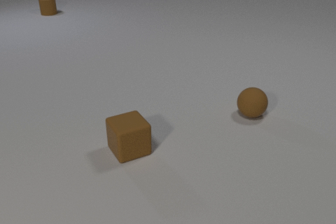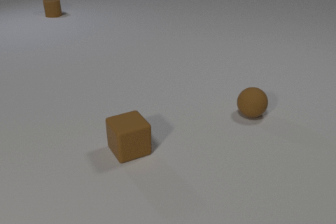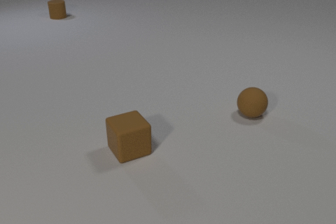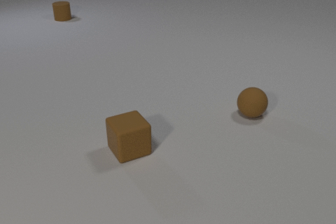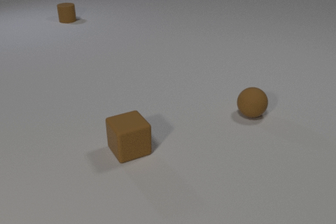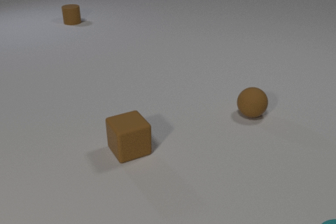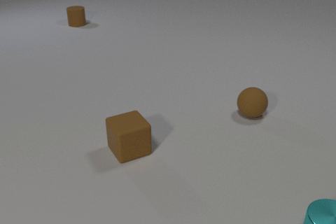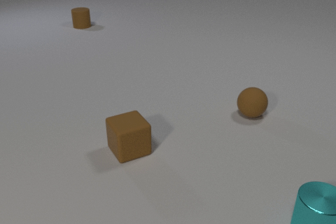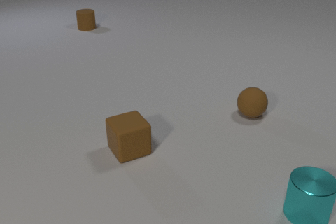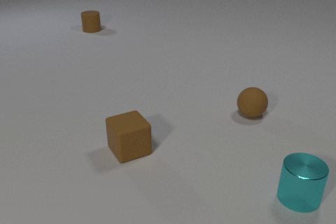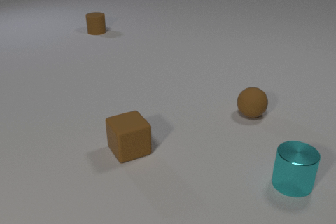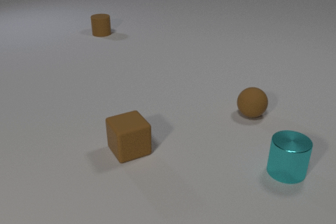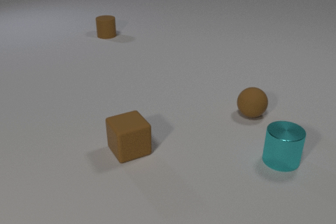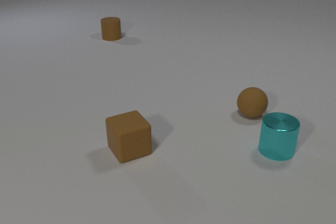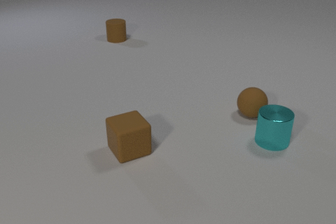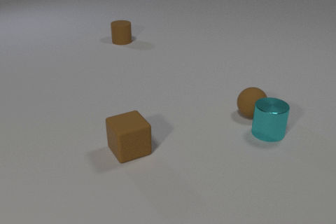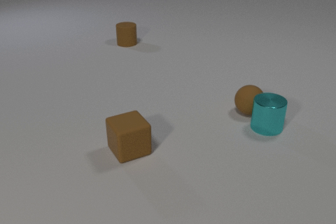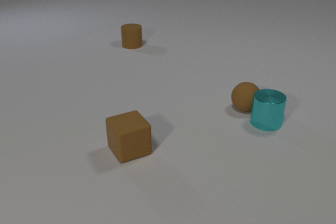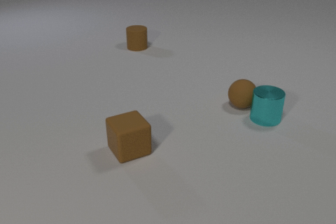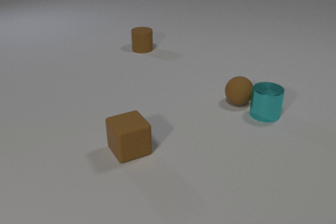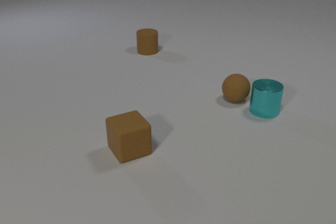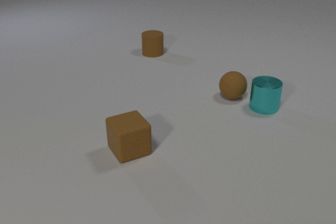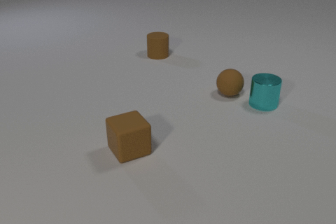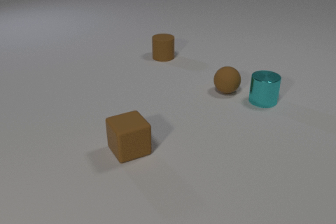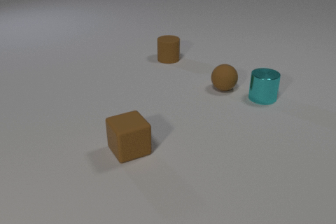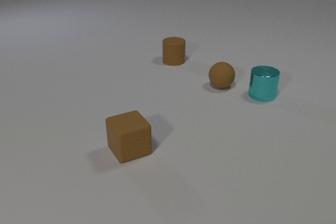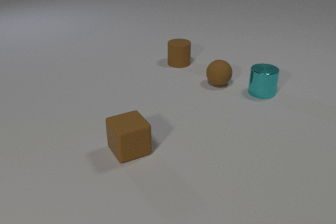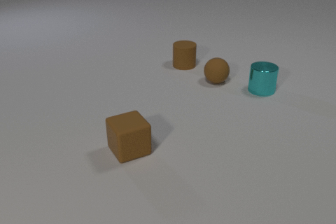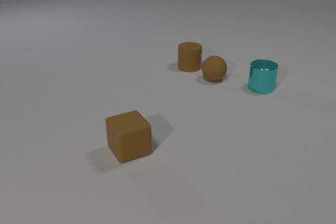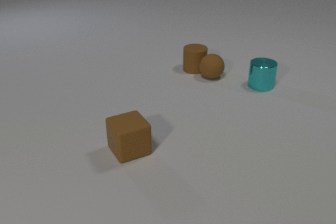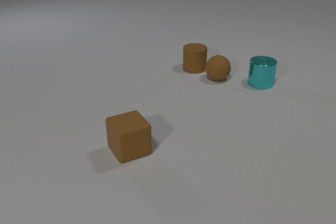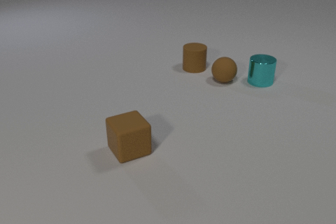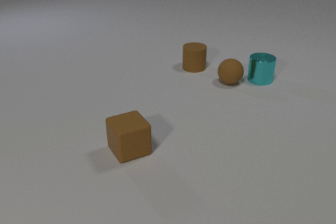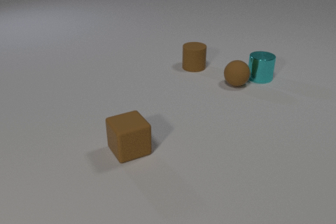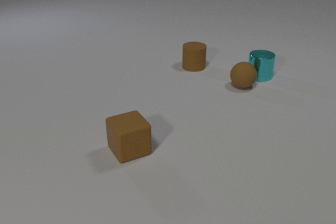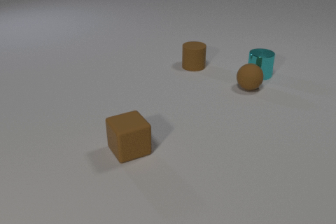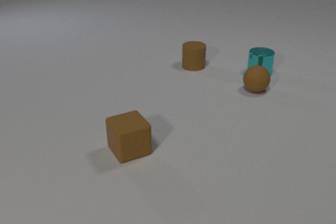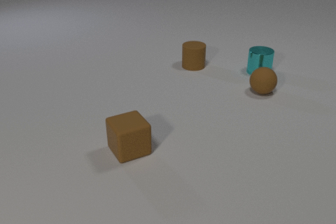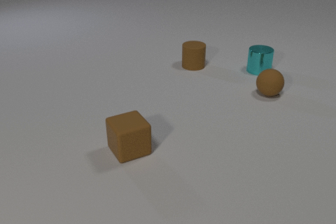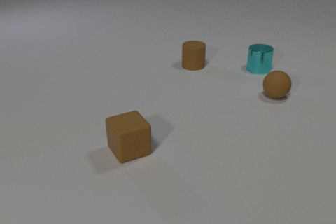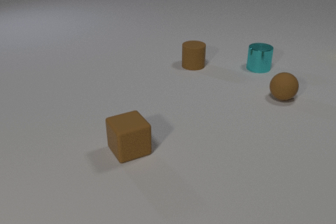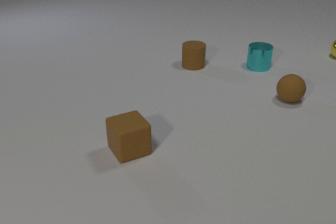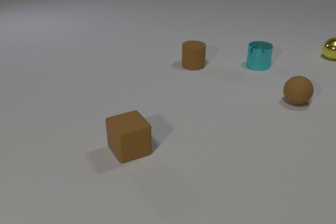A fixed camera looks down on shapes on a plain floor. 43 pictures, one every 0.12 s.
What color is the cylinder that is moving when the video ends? cyan.
What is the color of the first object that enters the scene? cyan.
How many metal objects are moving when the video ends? 2.
0.00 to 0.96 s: The cyan metal cylinder comes in at the bottom edge, slides away from the camera and to the left. The brown rubber cylinder slides toward the camera and to the right.
0.96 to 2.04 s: The cyan metal cylinder slides away from the camera. The brown rubber sphere rolls away from the camera and to the left. The brown rubber cylinder slides toward the camera and to the right. The cyan metal cylinder and the brown rubber sphere collide.
2.04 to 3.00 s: The cyan metal cylinder slides away from the camera. The brown rubber sphere rolls away from the camera and to the left. The brown rubber cylinder slides toward the camera and to the right.
3.00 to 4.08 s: The cyan metal cylinder slides away from the camera. The brown rubber sphere rolls to the right. The brown rubber cylinder slides to the right and toward the camera. The brown rubber sphere and the brown rubber cylinder collide.
4.08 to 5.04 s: The cyan metal cylinder slides away from the camera. The brown rubber sphere rolls to the right and toward the camera. The yellow metal sphere comes in at the right edge, rolls to the left and toward the camera.
